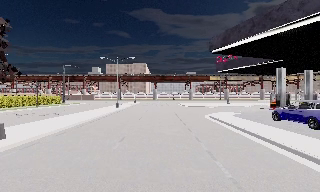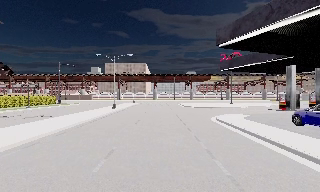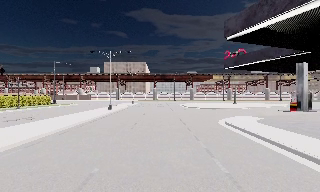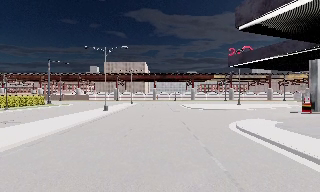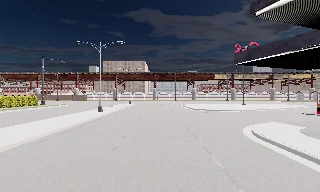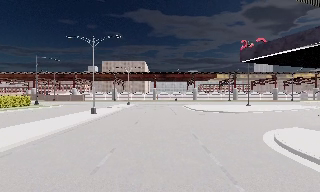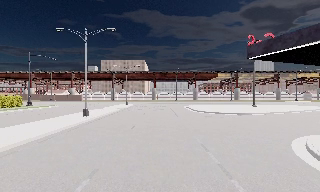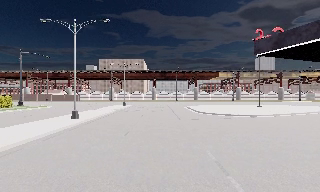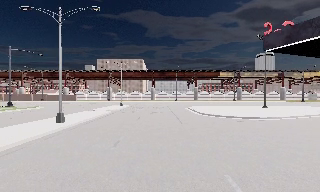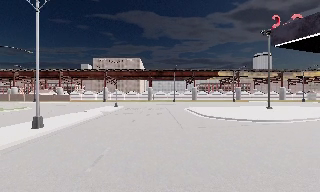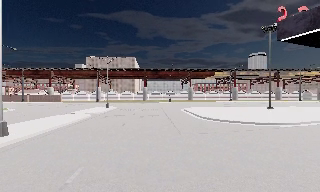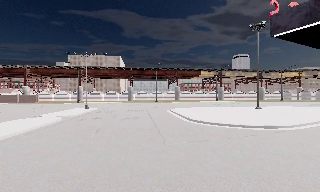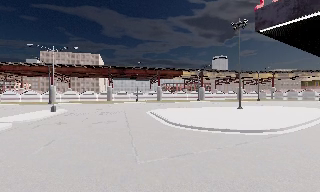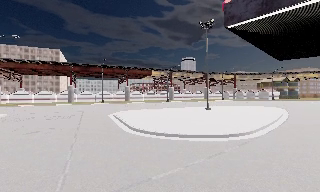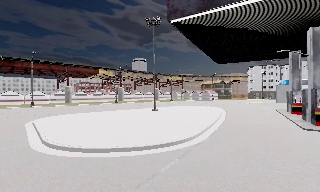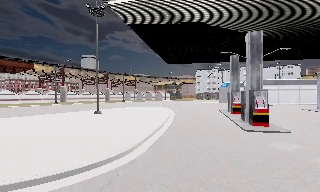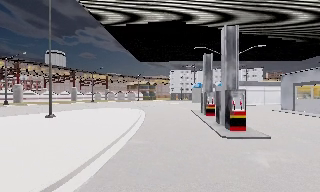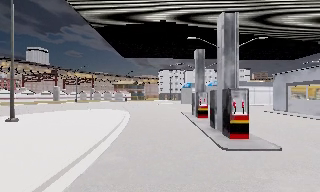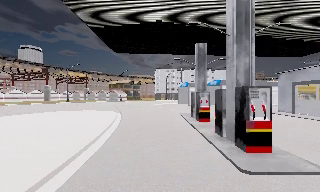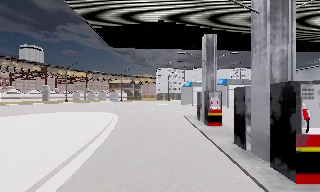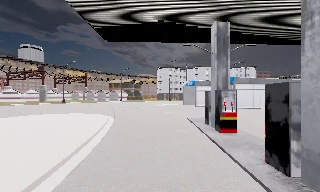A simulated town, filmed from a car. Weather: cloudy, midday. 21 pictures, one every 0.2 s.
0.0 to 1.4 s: The camera travels forward, about 13 m, so what stands in front looms larger.
1.4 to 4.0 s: The camera pans to its right, which is clockwise from overhead, by about 70 degrees. It travels forward, about 25 m.
The film runs forward here.
